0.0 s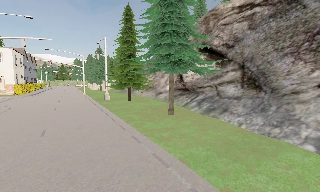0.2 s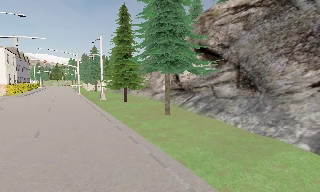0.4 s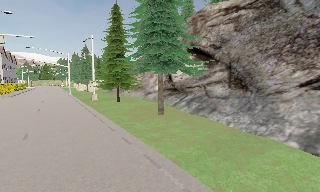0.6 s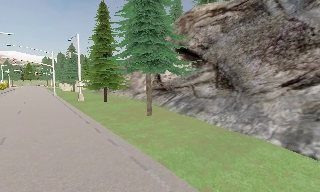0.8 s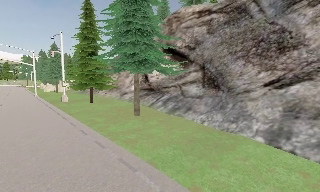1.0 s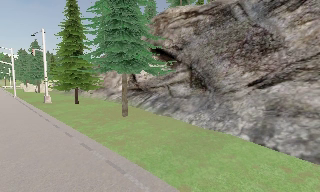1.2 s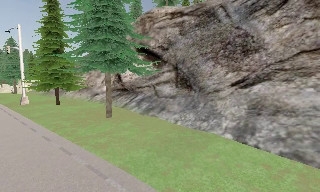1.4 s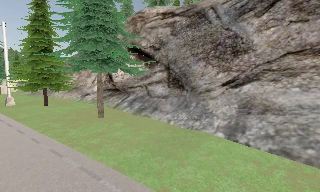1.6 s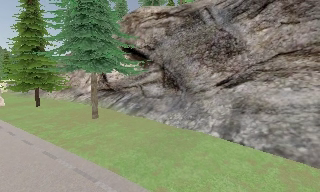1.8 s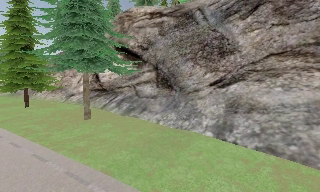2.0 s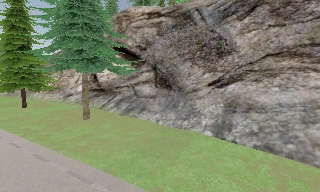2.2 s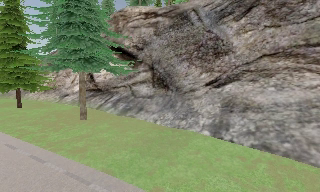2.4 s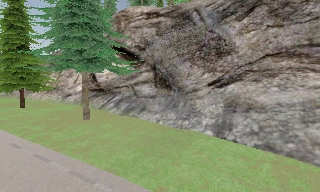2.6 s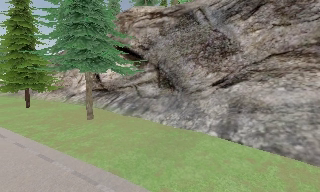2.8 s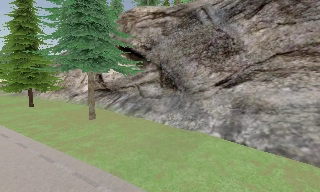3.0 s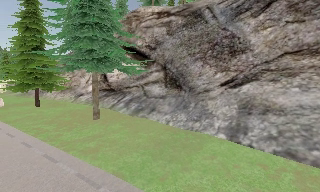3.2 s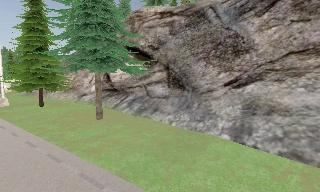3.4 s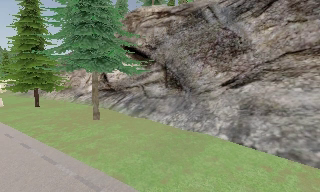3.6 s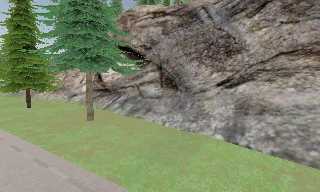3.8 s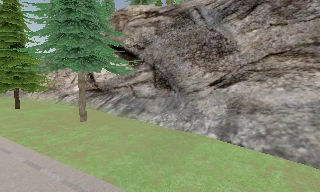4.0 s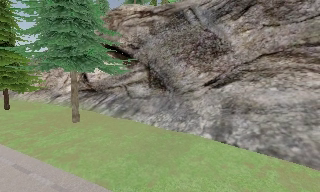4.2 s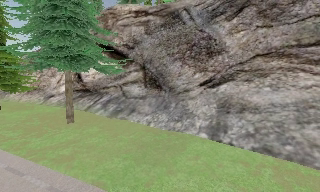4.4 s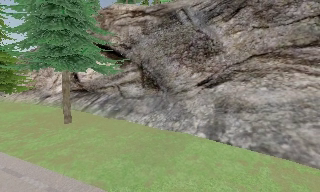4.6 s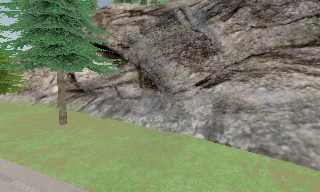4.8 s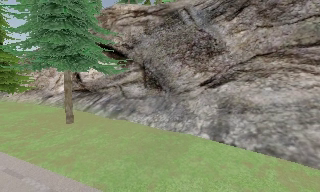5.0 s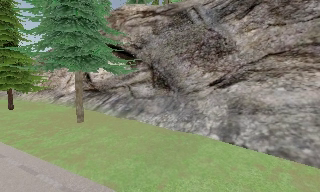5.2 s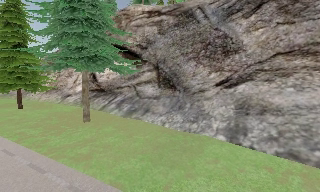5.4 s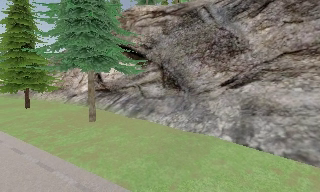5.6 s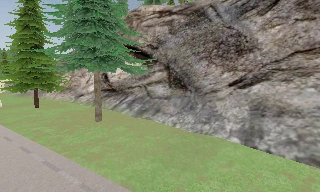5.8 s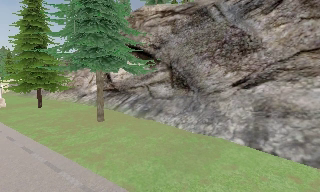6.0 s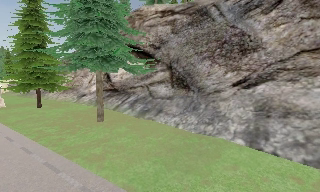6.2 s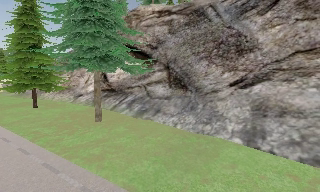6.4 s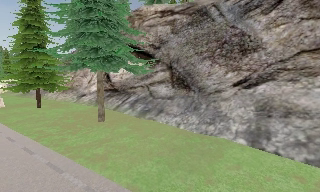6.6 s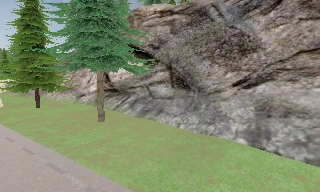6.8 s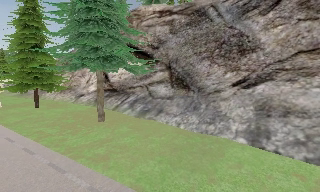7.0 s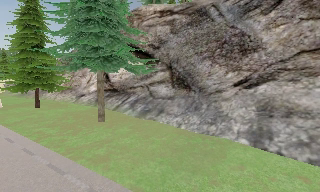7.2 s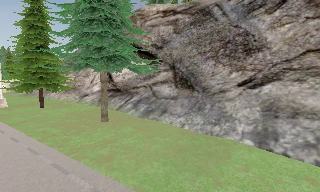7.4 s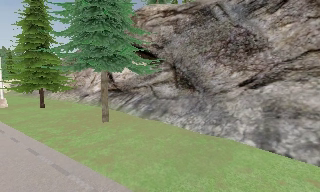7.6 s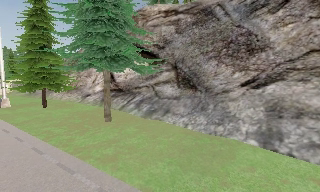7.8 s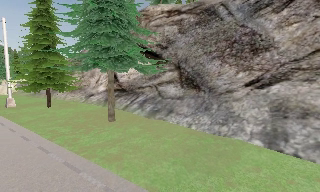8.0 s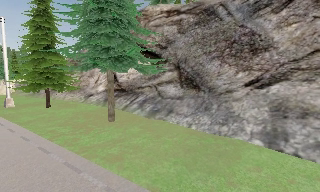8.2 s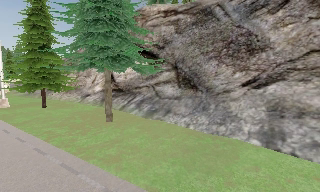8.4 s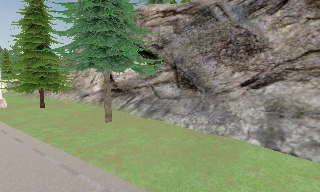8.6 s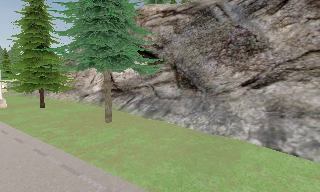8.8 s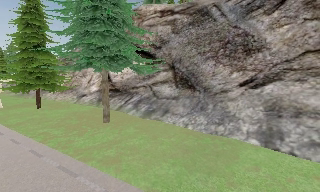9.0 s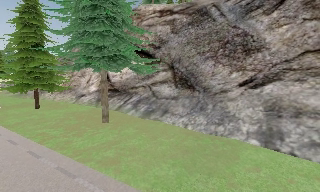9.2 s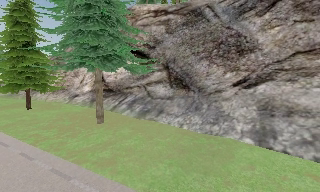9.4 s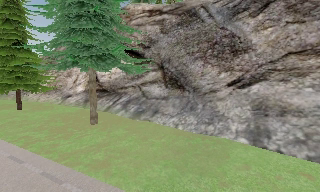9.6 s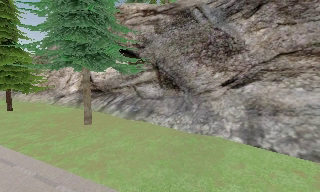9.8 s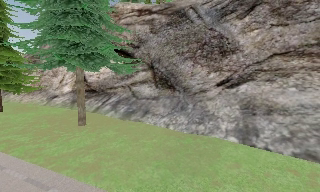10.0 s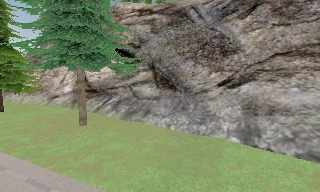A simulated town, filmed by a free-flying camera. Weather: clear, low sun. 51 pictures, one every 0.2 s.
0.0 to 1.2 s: The camera pans to its right, which is clockwise from overhead, by about 20 degrees.
1.2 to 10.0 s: The camera pans to its right, which is clockwise from overhead, by about 15 degrees. It travels to its left and forward, about 2 m.
The film runs forward here.
